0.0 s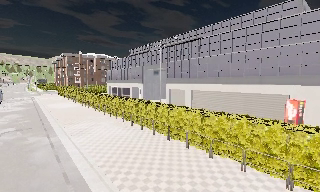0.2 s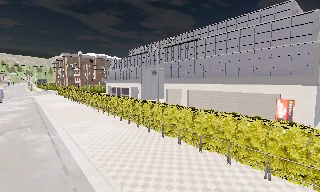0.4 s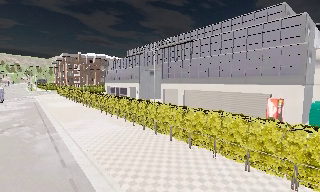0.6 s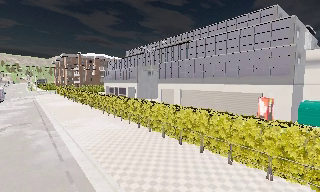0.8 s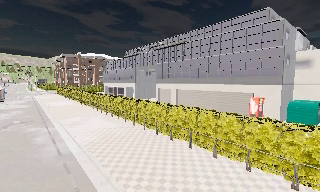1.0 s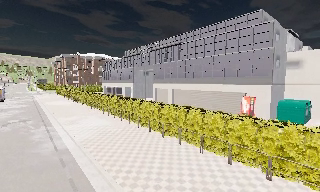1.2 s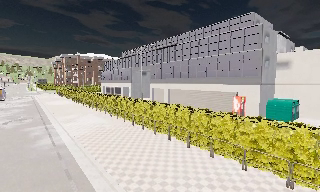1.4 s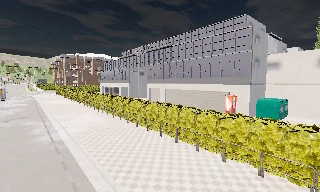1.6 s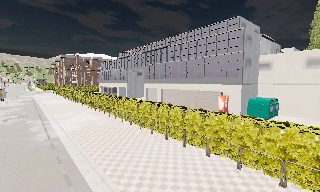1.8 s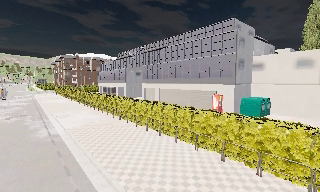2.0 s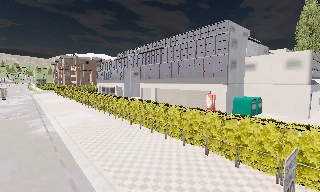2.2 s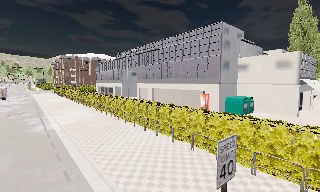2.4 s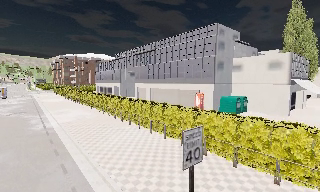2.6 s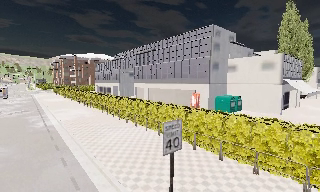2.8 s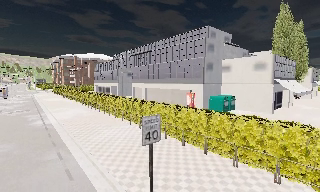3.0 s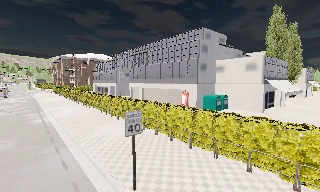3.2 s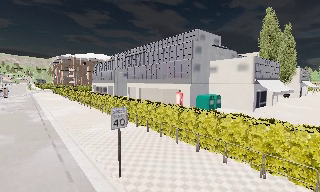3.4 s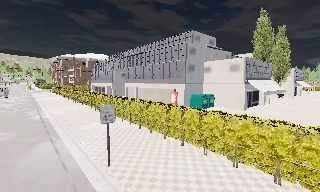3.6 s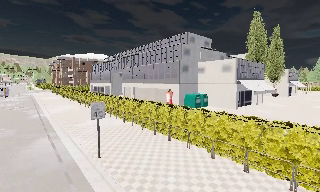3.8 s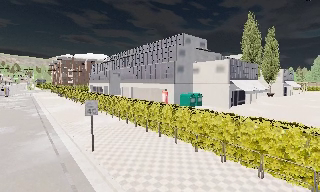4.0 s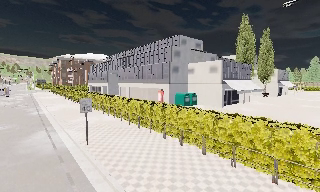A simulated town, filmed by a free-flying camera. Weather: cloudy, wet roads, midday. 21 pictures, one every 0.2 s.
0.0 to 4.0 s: The camera travels backward and to its right, about 16 m, so what stands in front gets smaller.
The film runs backward here.
